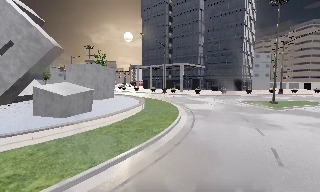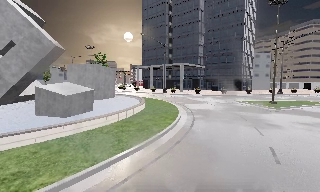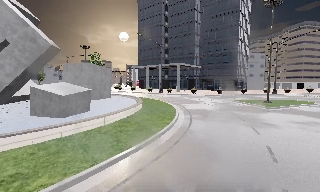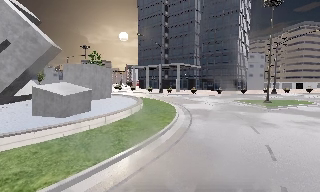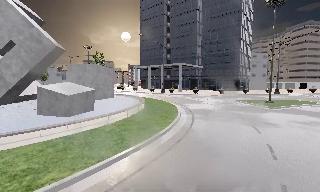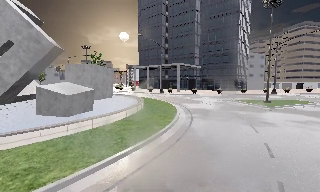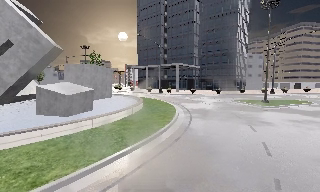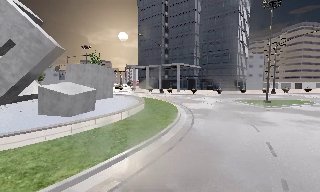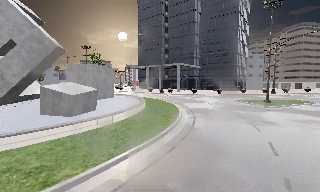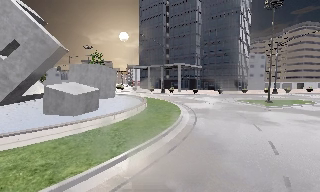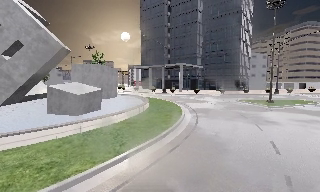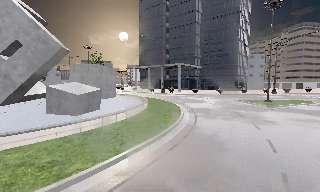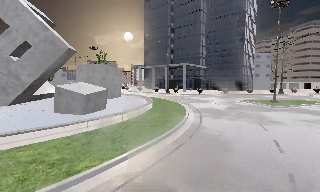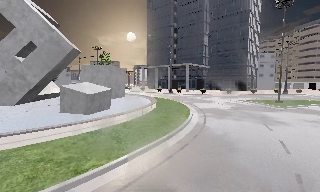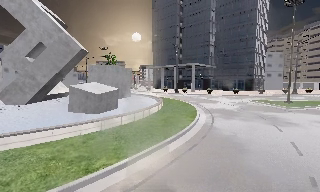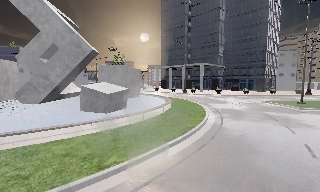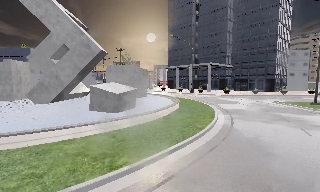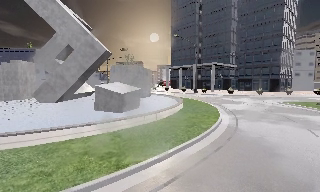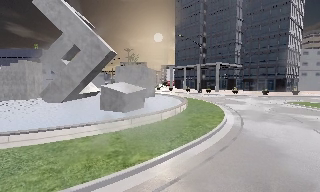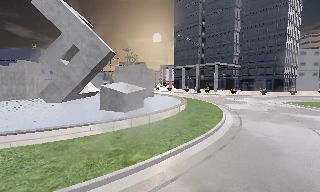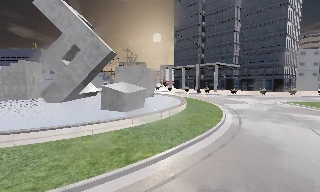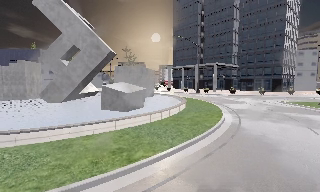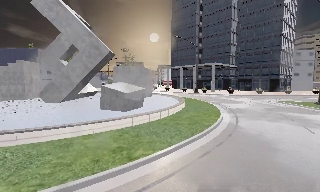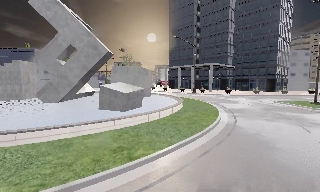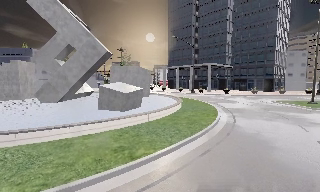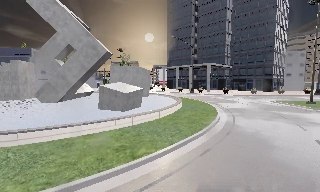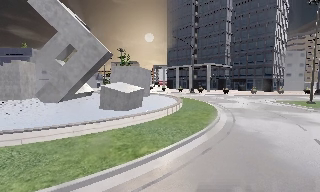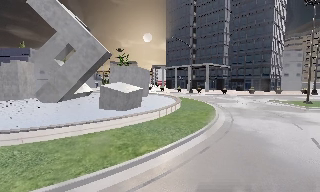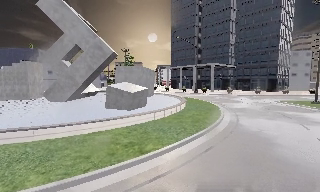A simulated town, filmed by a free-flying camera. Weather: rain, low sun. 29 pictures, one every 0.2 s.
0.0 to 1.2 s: The camera travels backward, about 0.5 m, so what stands in front gets smaller.
1.2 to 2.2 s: The camera shifts only a little, or ends up much as it began.
2.2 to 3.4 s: The camera pans to its left, which is counterclockwise from overhead, by about 10 degrees. It travels to its left, about 0.5 m, so close, fixed things drift to the right.
3.4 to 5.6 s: The camera travels backward and to its left, about 1 m, so what stands in front gets smaller.
The film runs backward here.
